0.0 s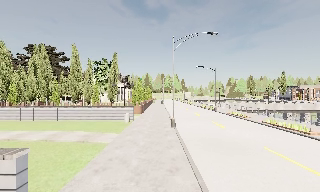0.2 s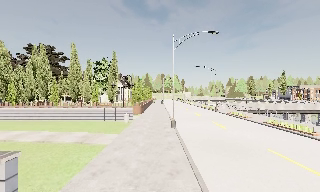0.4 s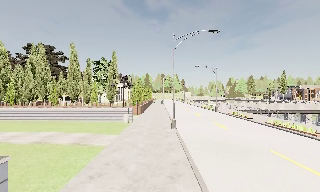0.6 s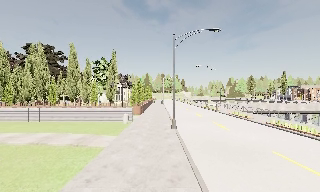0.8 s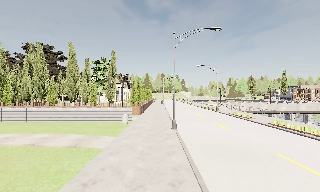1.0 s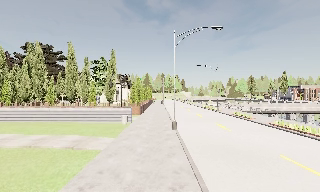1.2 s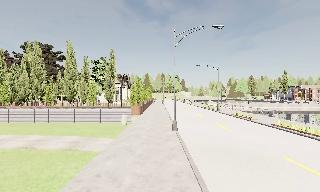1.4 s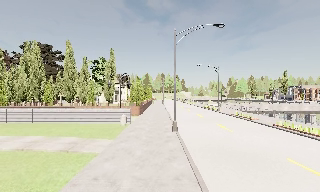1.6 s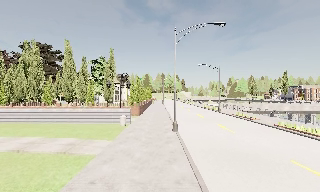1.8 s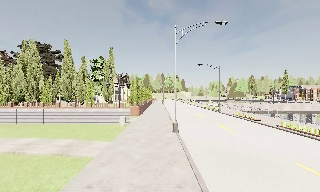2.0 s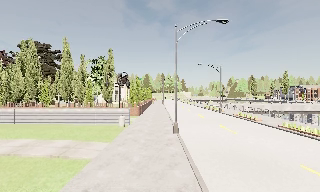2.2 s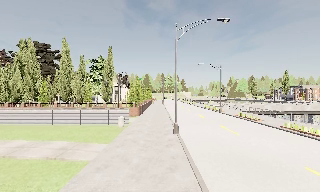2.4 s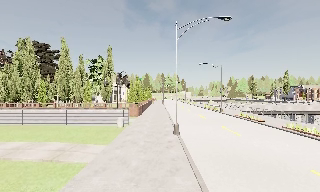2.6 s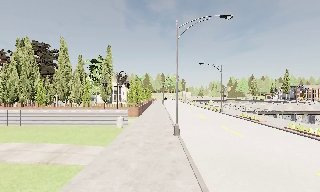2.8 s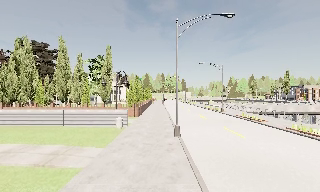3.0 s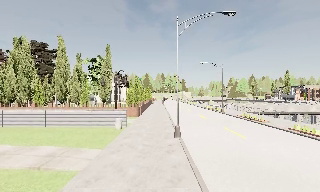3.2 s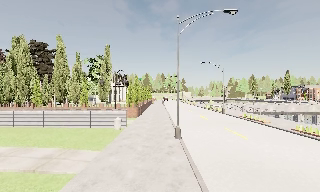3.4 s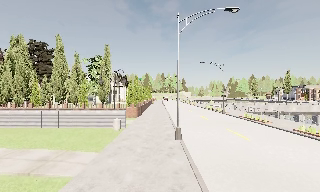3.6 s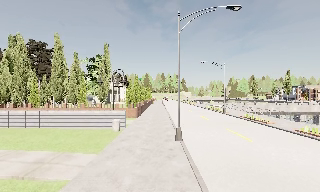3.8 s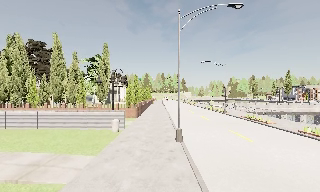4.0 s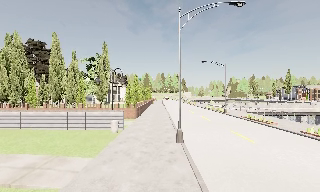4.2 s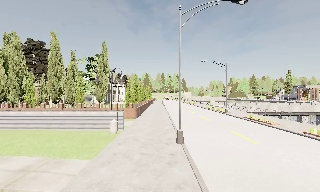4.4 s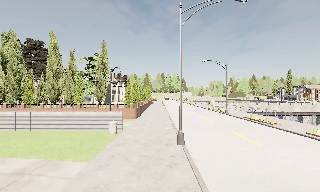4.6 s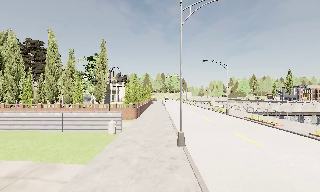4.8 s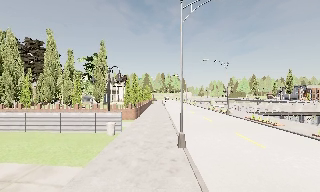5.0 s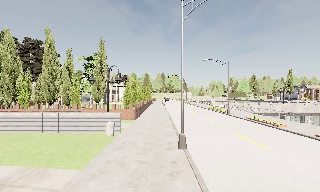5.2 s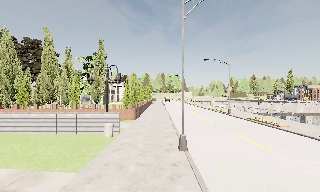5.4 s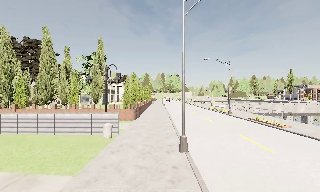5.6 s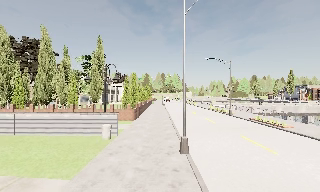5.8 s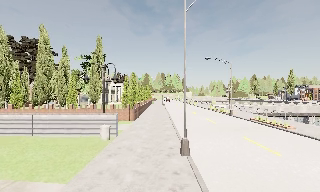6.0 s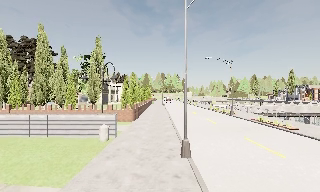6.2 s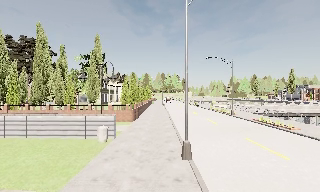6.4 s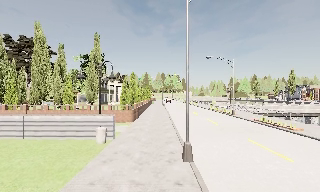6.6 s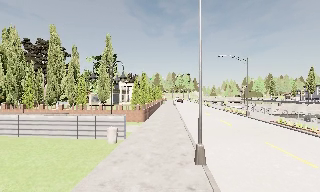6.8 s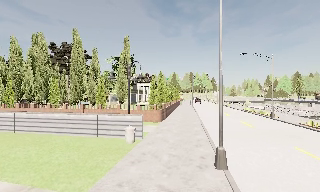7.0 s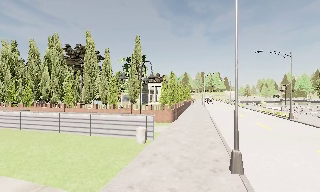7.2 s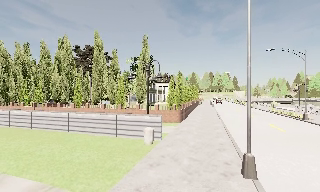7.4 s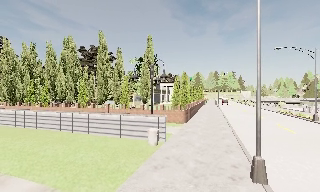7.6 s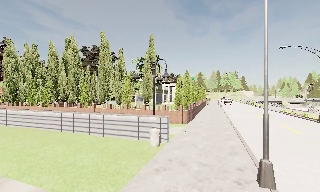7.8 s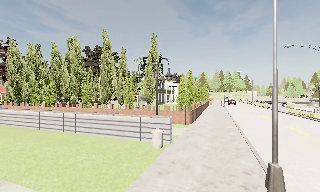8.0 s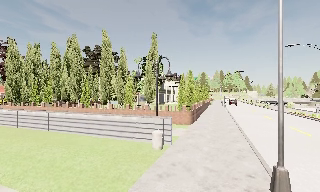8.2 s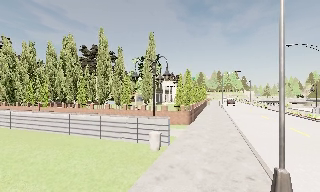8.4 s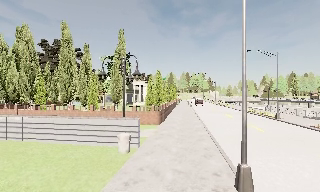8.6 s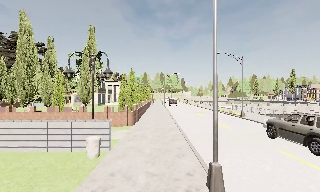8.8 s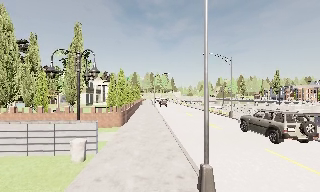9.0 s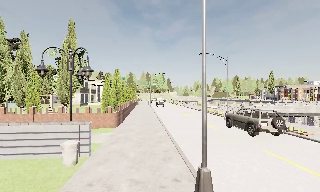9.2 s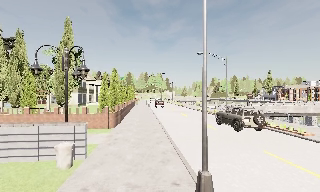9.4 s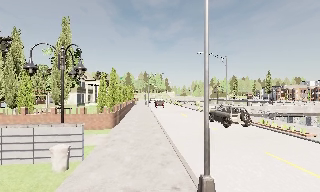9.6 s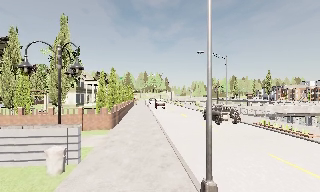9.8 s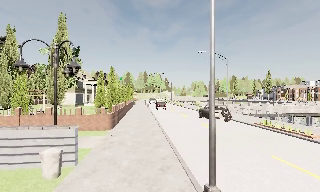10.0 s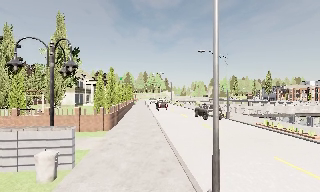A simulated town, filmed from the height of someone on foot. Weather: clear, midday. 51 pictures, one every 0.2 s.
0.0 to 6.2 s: The camera travels forward, about 7 m, so what stands in front looms larger.
6.2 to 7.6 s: The scene slides to the right, as the camera pans about 20 degrees to its left. It travels forward, about 1.5 m, so what stands in front looms larger.
7.6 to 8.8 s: The scene slides to the left, as the camera pans about 25 degrees to its right. It travels forward, about 1 m, so what stands in front looms larger.
8.8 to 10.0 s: The camera travels forward, about 1.5 m, so what stands in front looms larger.
The film runs forward here.
